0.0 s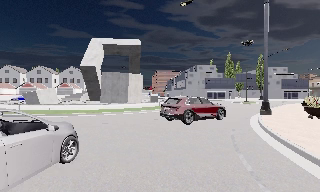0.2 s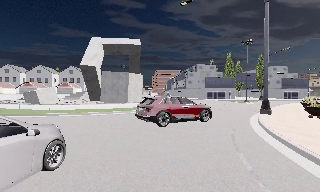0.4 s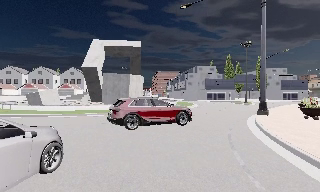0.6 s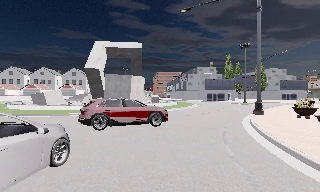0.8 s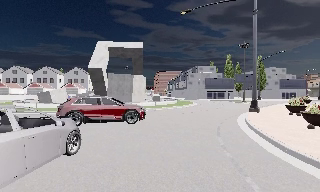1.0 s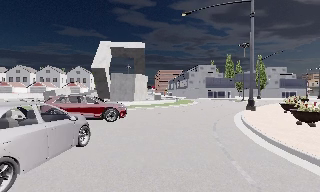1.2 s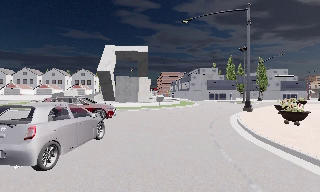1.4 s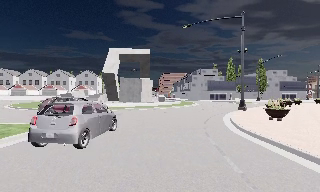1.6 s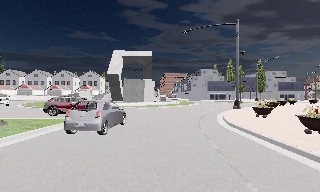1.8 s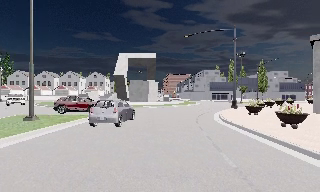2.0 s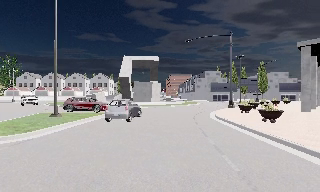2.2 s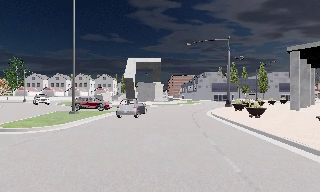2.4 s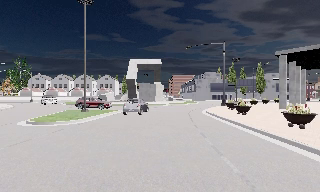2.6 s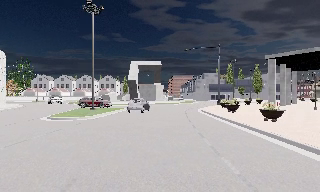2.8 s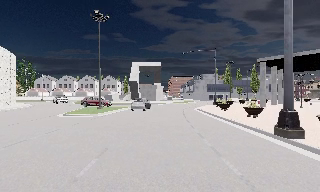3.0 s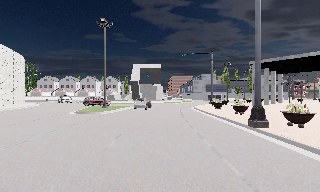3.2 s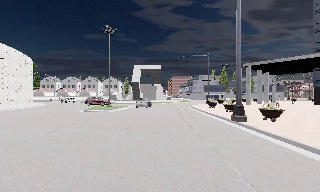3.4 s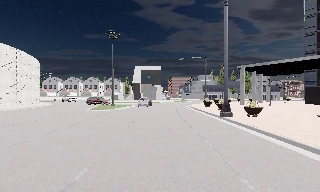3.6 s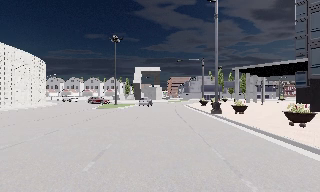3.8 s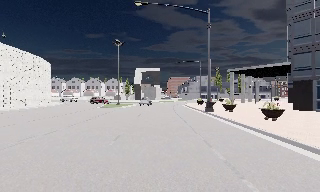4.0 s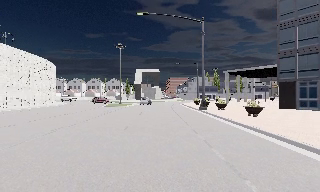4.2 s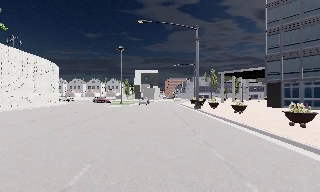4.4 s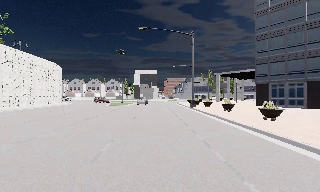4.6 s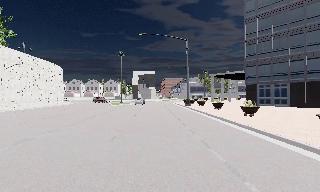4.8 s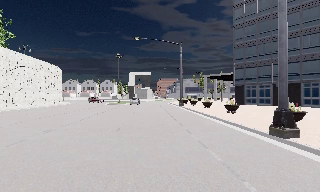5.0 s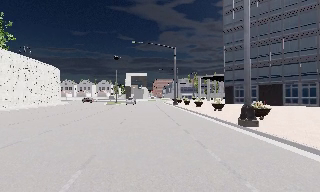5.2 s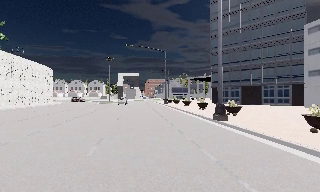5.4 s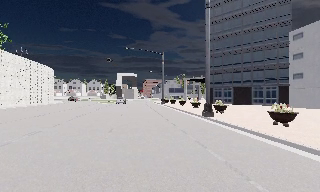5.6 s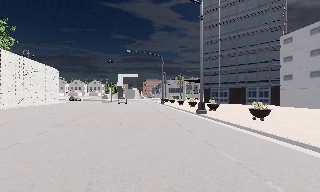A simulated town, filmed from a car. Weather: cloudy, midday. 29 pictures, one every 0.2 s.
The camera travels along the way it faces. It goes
backward.
0.0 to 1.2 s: The camera travels backward, about 3.5 m, so what stands in front gets smaller. It gains speed.
1.2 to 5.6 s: The camera travels backward, about 40 m, so what stands in front gets smaller.
The film runs backward here.
